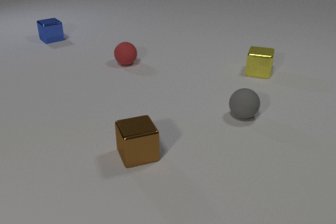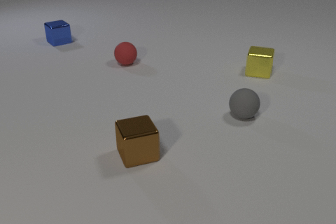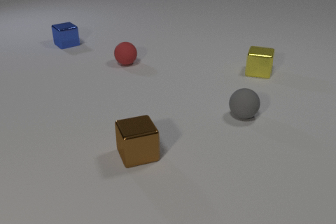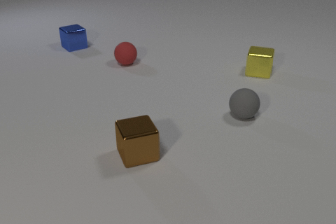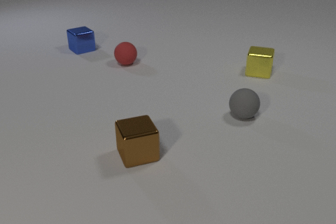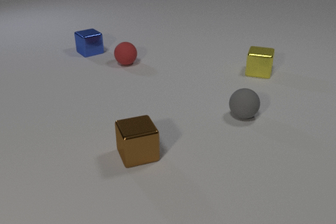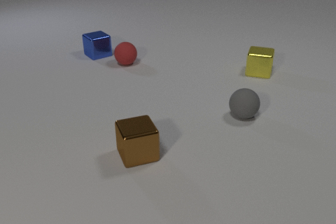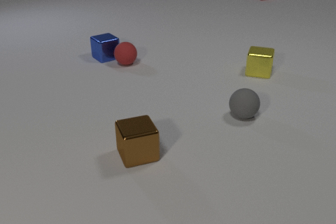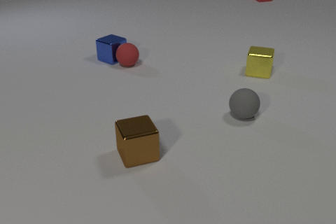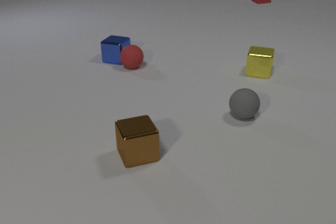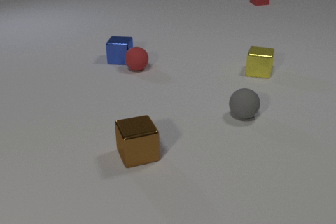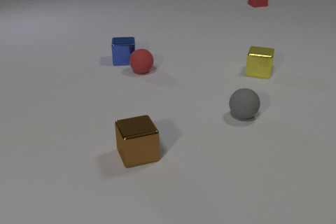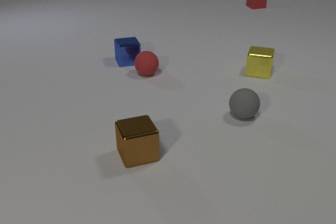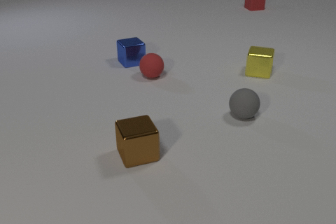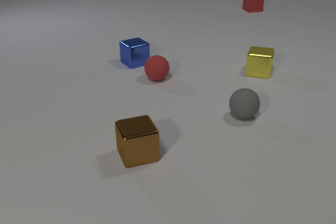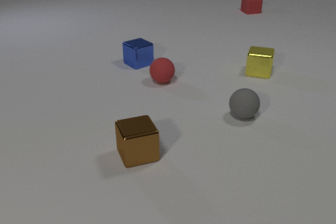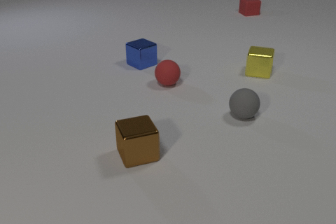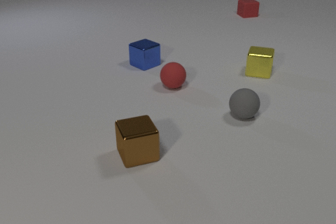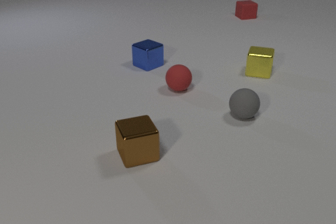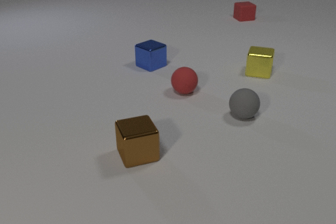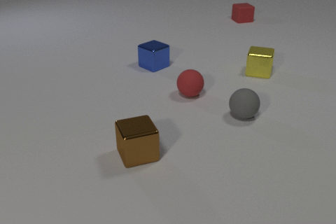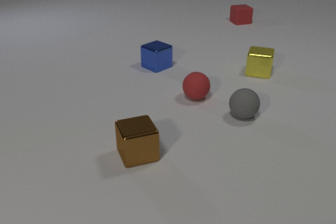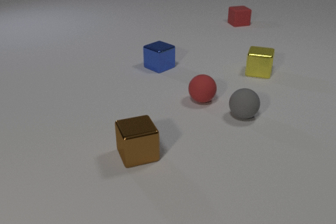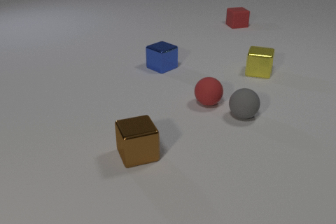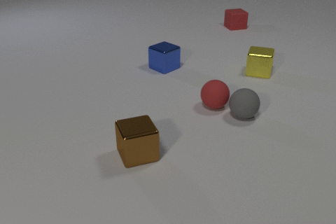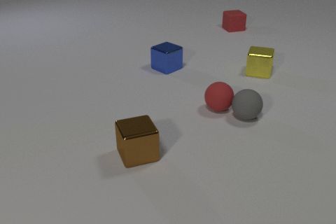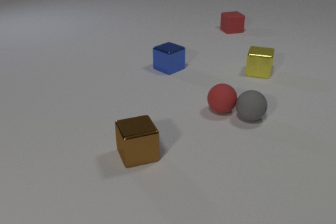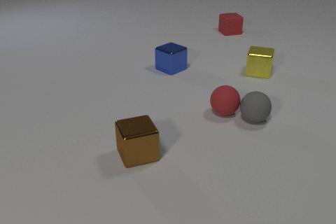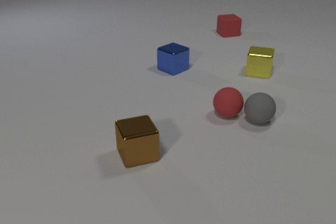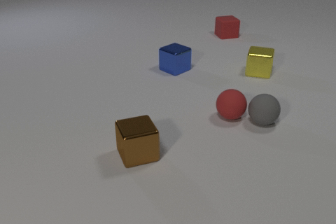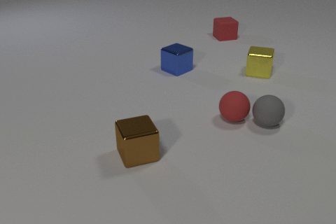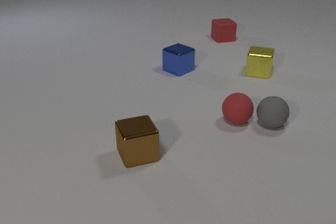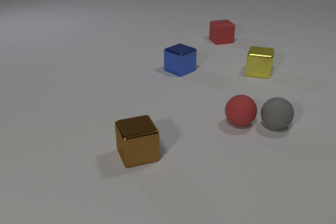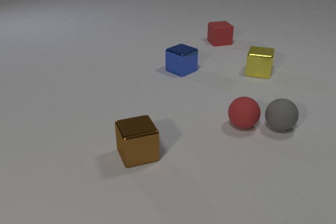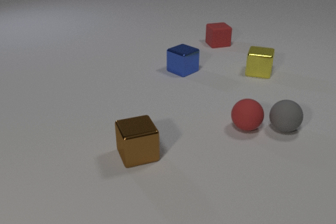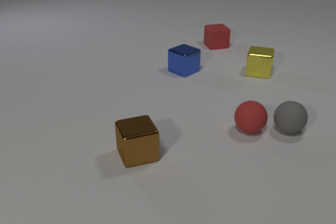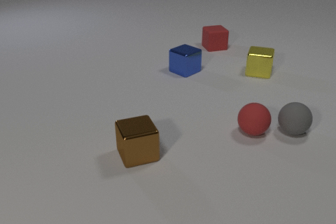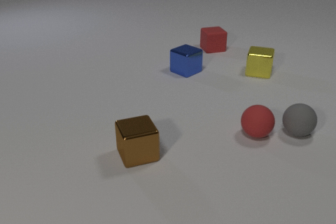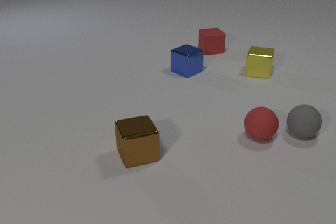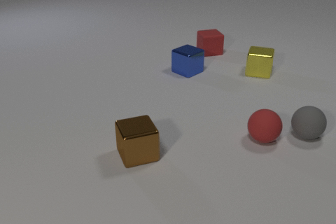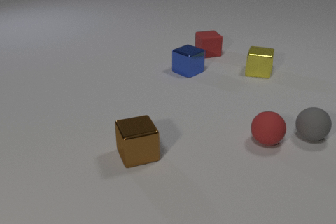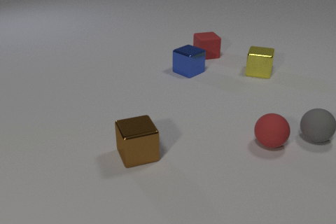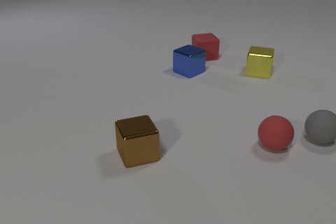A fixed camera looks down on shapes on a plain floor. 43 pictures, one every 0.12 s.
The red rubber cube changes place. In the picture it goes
toward the camera.
The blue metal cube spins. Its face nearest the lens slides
to the right.
0.00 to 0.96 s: The blue metal cube slides toward the camera and to the right. The red rubber cube comes in at the top edge, slides toward the camera. The blue metal cube and the red rubber sphere collide.
0.96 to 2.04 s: The blue metal cube slides to the right and toward the camera, spins so that its near face slides to the right, counterclockwise seen from above. The red rubber sphere rolls toward the camera and to the right. The red rubber cube slides toward the camera.
2.04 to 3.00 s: The blue metal cube slides to the right and toward the camera. The red rubber sphere rolls to the right and toward the camera. The red rubber cube slides toward the camera. The red rubber sphere and the gray rubber sphere collide.
3.00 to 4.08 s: The blue metal cube slides to the right. The red rubber sphere rolls toward the camera and to the right. The gray rubber sphere rolls to the right. The red rubber cube slides toward the camera.
4.08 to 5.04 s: The blue metal cube slides to the right. The red rubber sphere rolls to the right and toward the camera. The gray rubber sphere rolls to the right. The red rubber cube slides toward the camera.
Are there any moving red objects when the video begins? no.
What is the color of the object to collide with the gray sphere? red.
What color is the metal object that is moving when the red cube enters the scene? blue.
